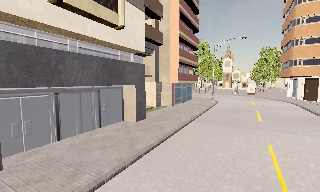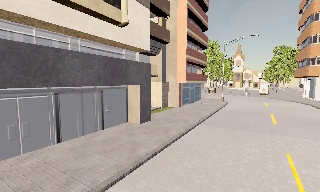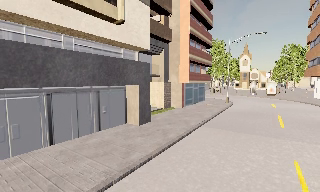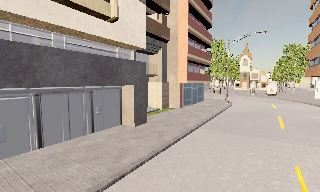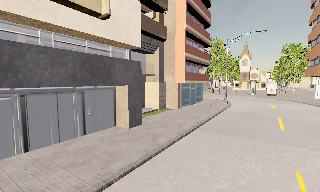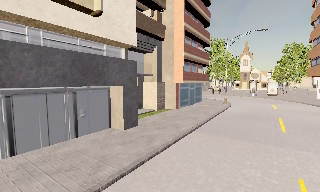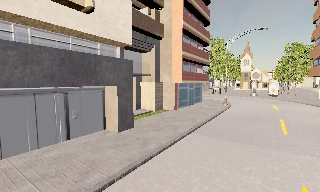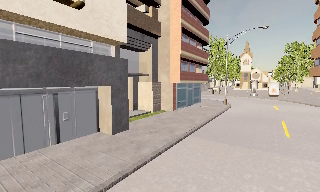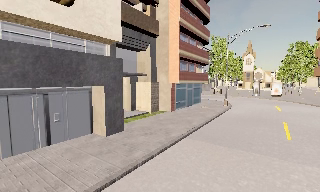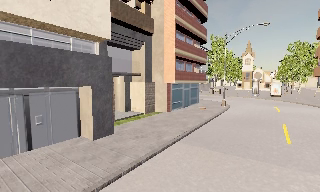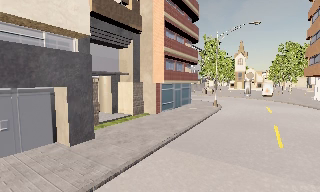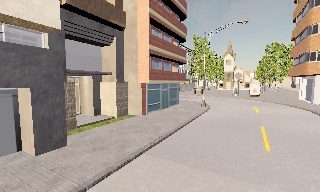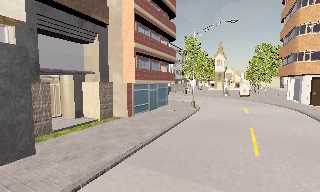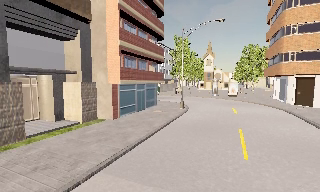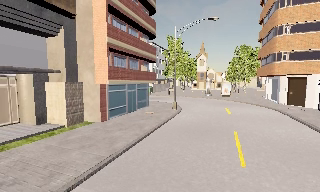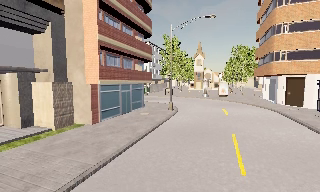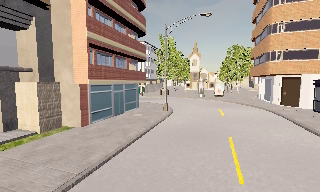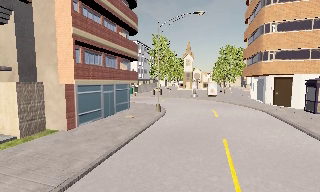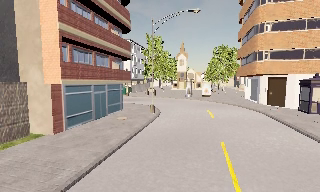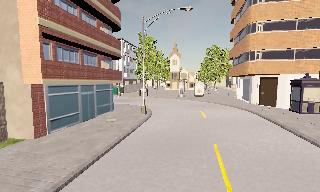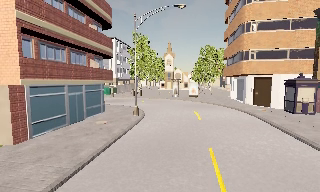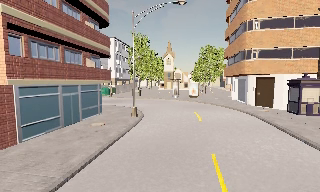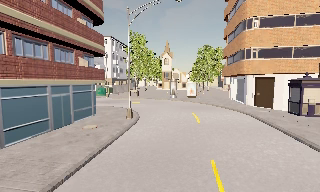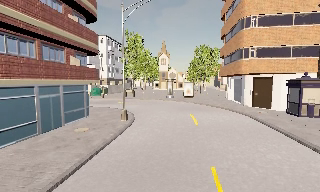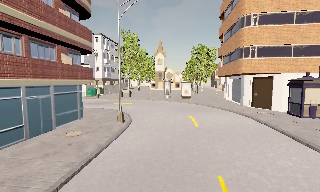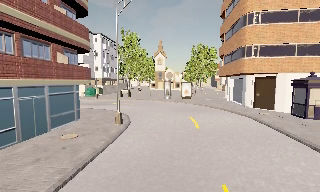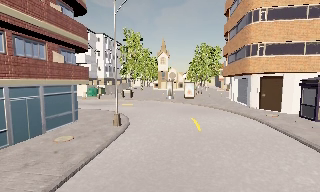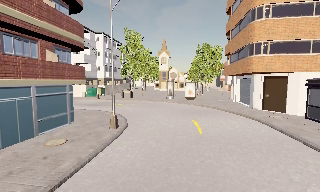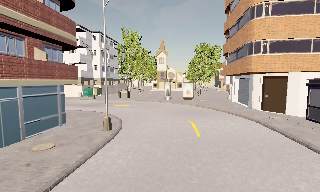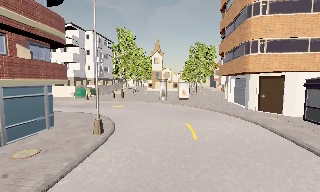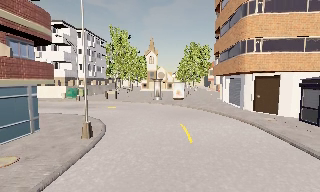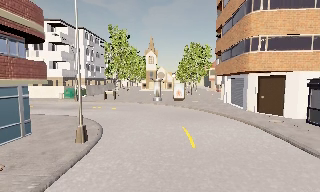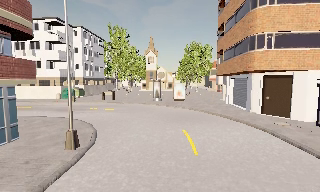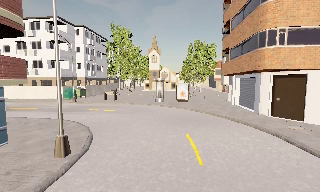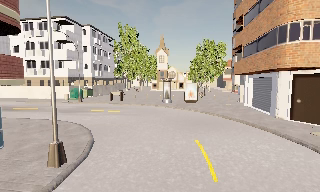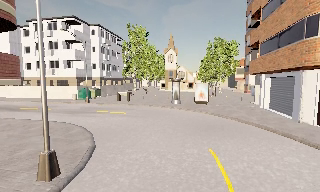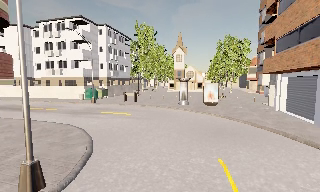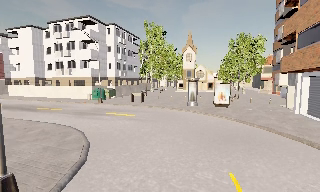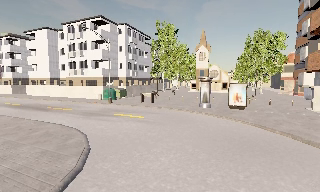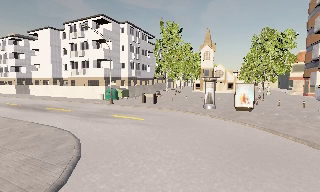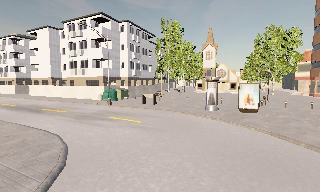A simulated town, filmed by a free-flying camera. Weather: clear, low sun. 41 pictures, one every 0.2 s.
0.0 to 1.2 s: The camera travels forward and to its right, about 2.5 m, so what stands in front looms larger.
1.2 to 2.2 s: The camera travels forward and to its right, about 3 m, so what stands in front looms larger. It gains speed.
2.2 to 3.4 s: The scene slides to the left, as the camera pans about 15 degrees to its right. It travels forward, about 3 m, so what stands in front looms larger.
3.4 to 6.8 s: The camera travels forward, about 9 m, so what stands in front looms larger.
6.8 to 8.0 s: The camera pans to its left, which is counterclockwise from overhead, by about 15 degrees. It travels forward, about 4.5 m, so what stands in front looms larger.
The film runs backward here.
